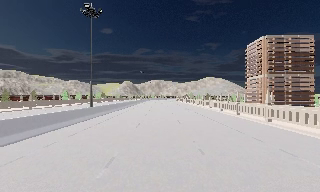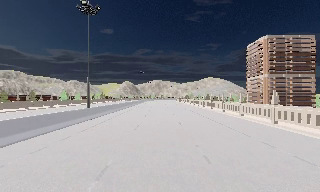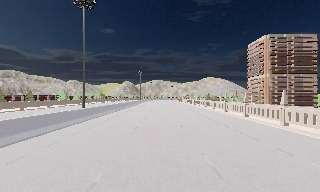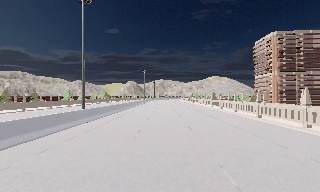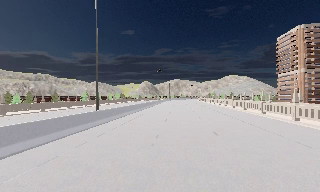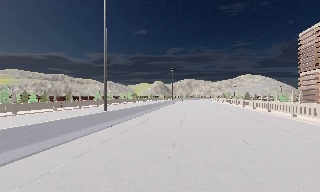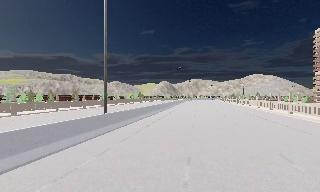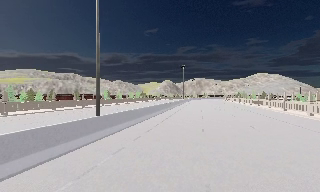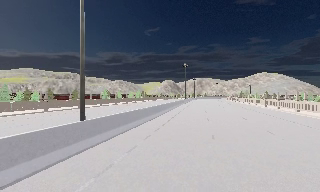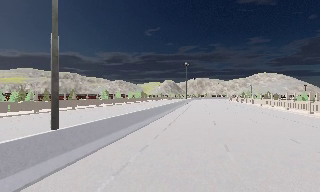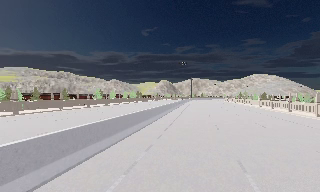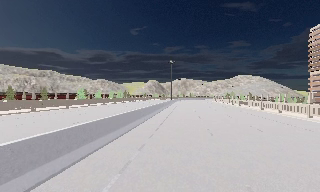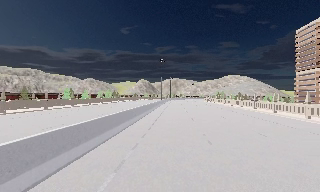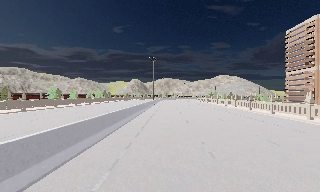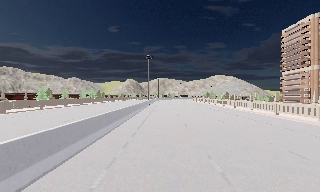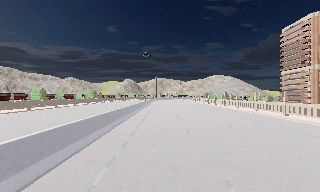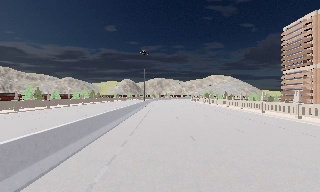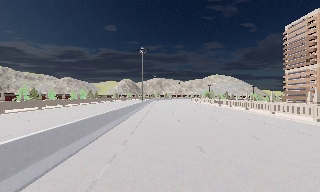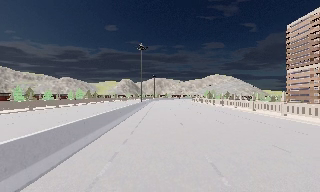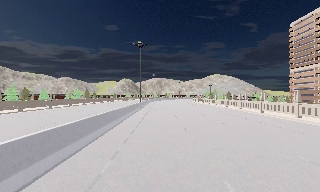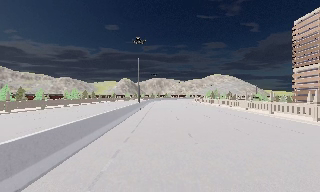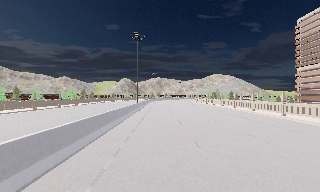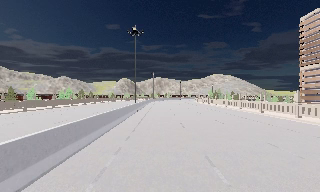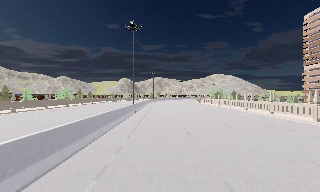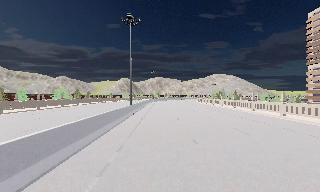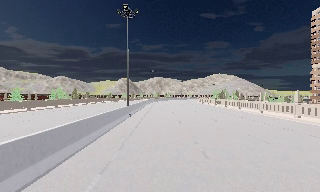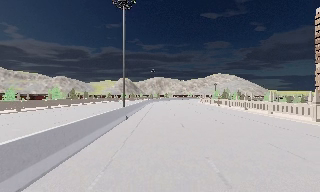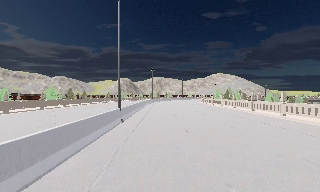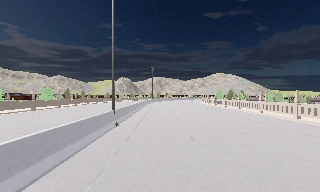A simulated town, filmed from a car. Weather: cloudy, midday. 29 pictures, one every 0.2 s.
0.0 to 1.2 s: The camera swings to its left by about 15 degrees, and the scene slides to the right. It travels forward, about 8 m, so what stands in front looms larger. It gains speed.
1.2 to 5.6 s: The camera swings to its right by about 15 degrees, and the scene slides to the left. It travels forward, about 40 m, so what stands in front looms larger.
The film runs forward here.
